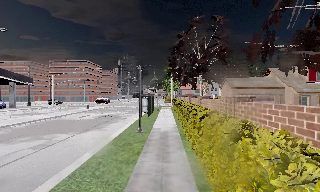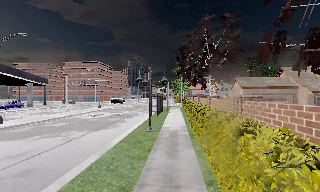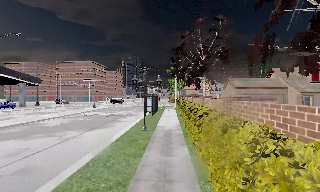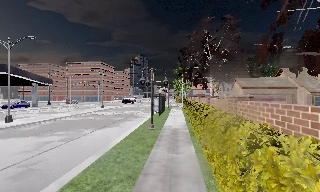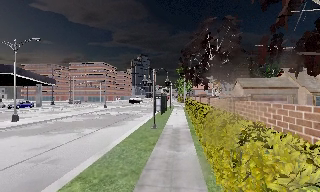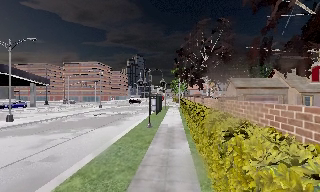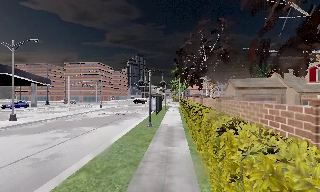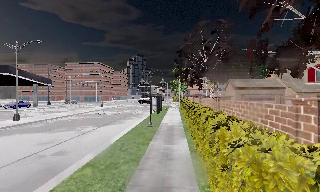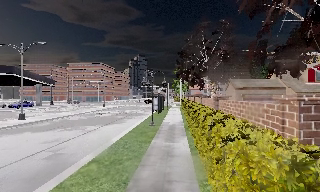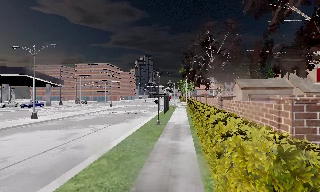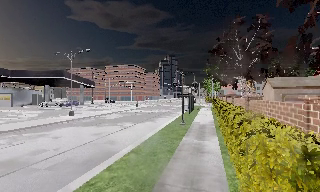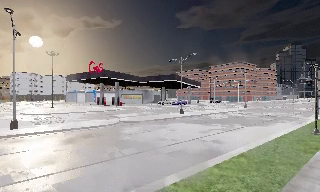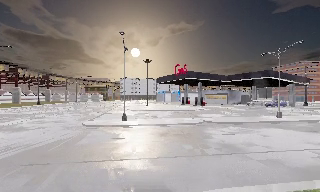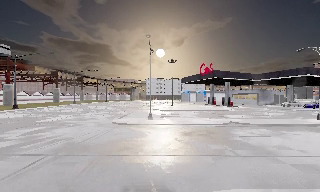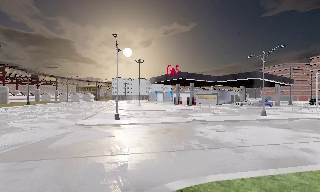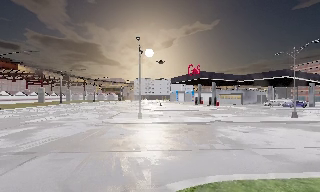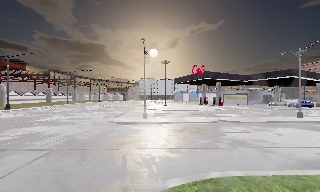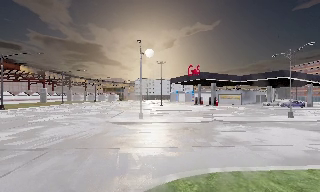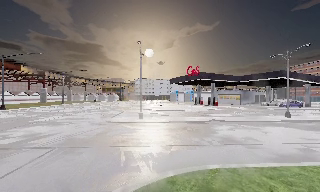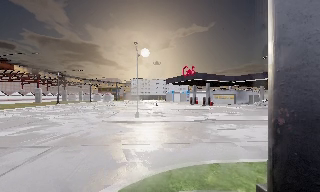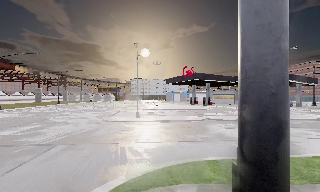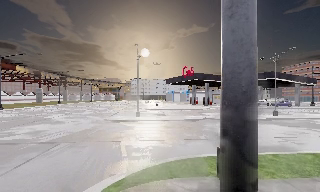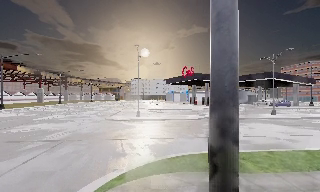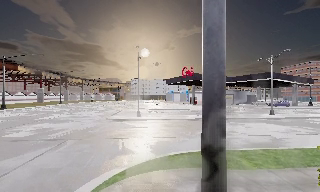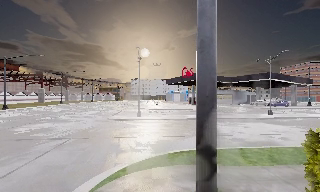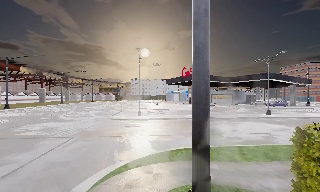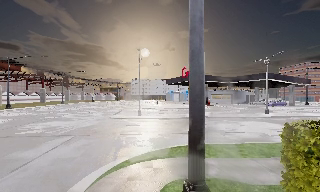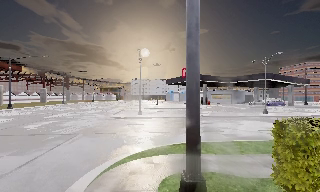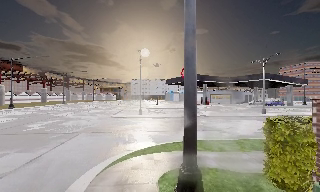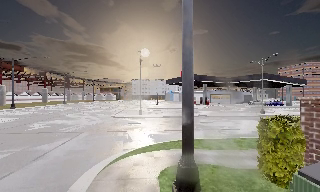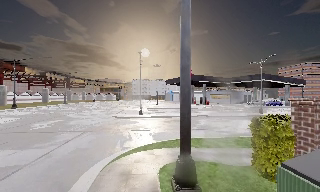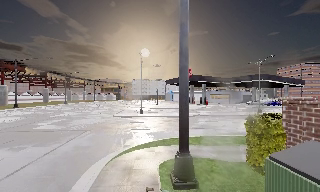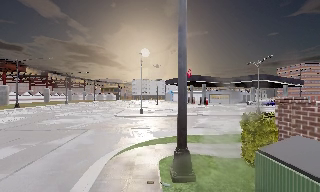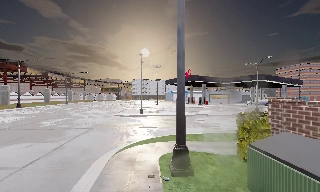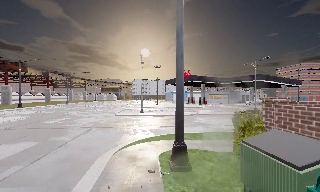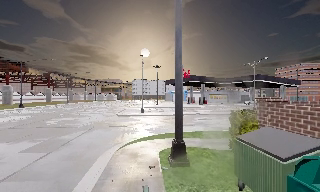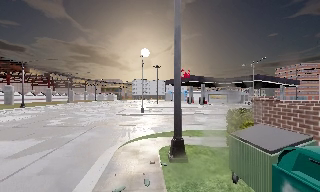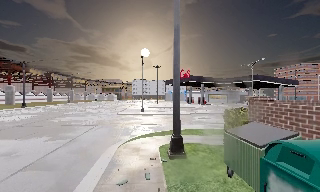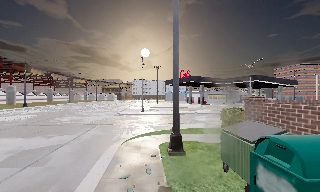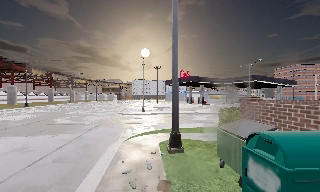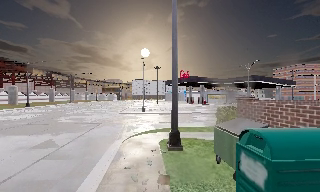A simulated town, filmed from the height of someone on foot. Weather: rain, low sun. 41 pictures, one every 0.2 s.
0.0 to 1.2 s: The camera travels backward, about 2 m, so what stands in front gets smaller.
1.2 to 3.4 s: The camera pans to its left, which is counterclockwise from overhead, by about 80 degrees. It travels backward, about 3.5 m.
3.4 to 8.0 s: The camera travels backward, about 8 m, so what stands in front gets smaller.
The film runs backward here.
